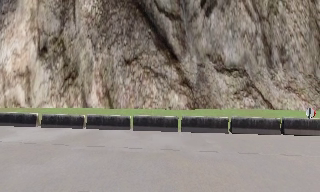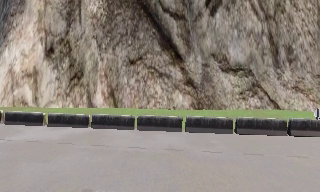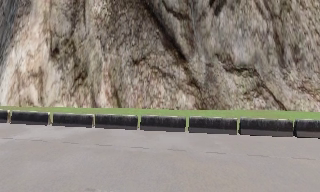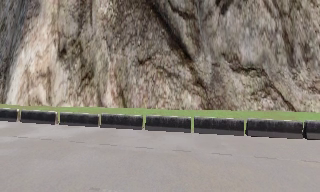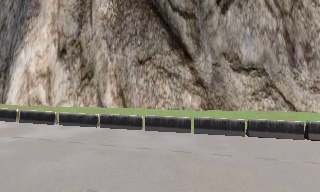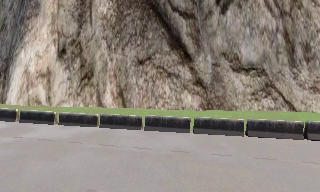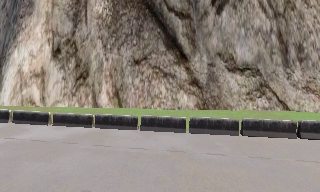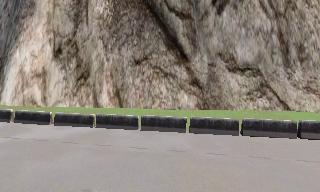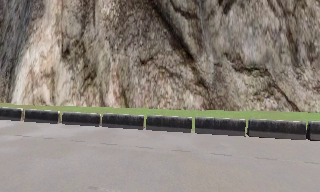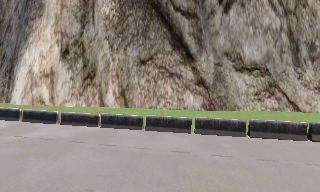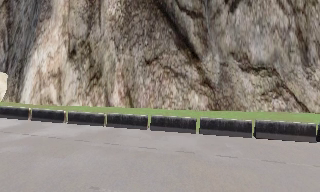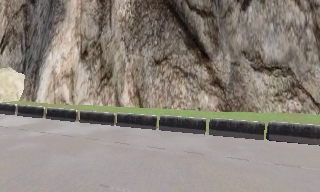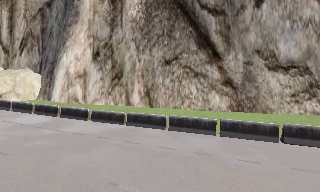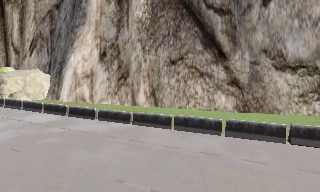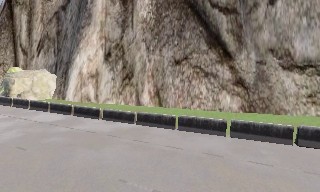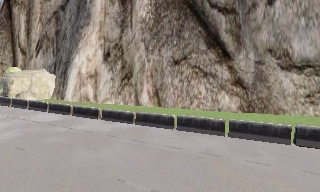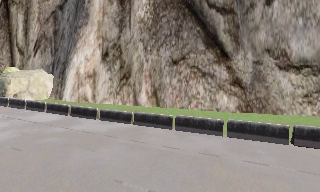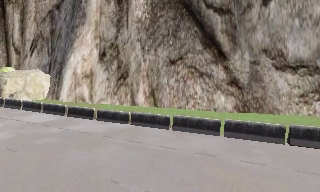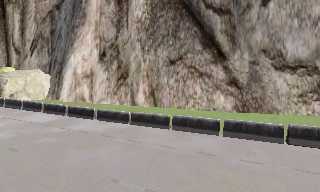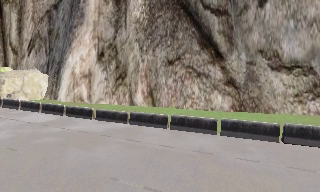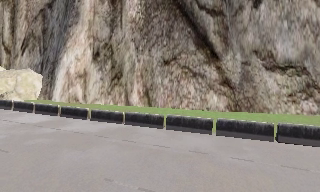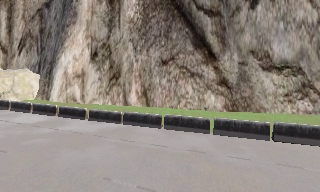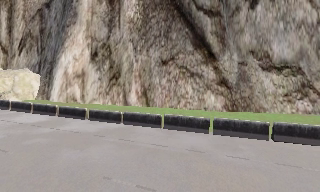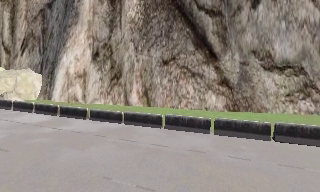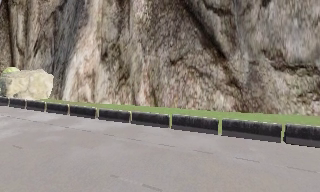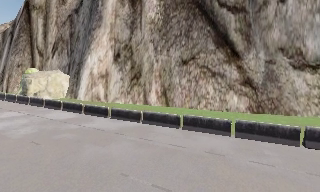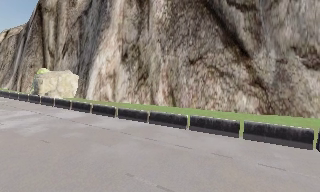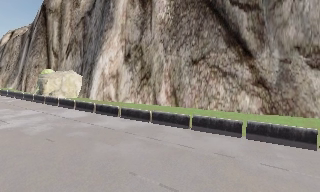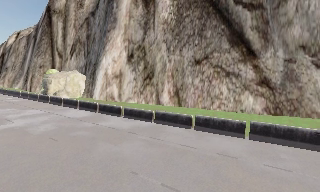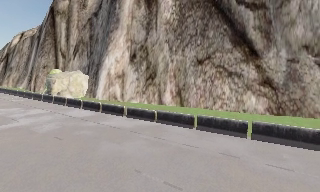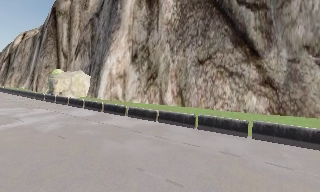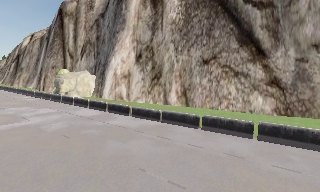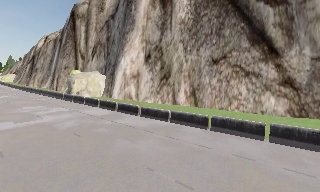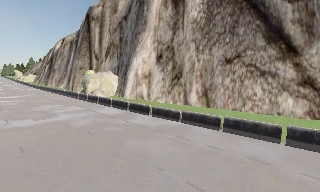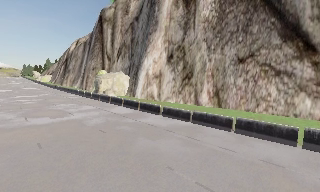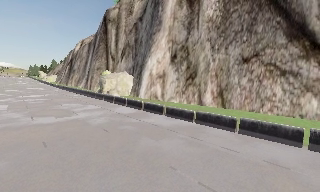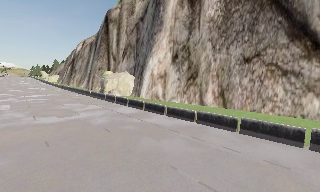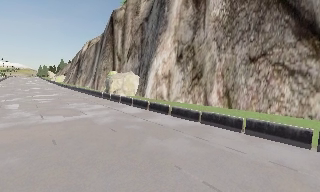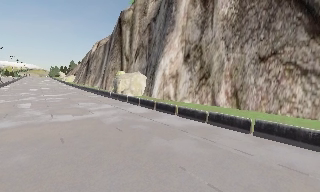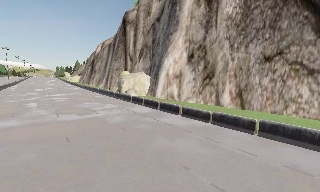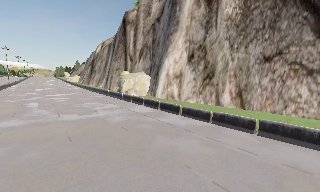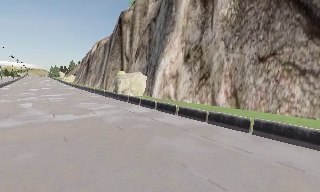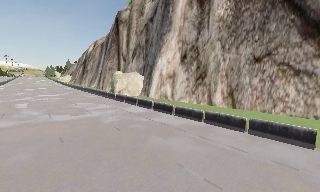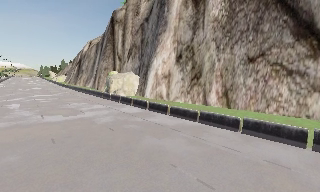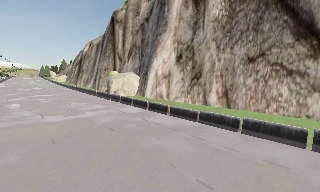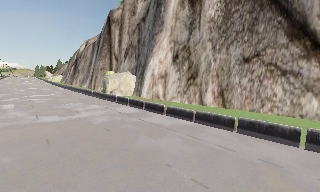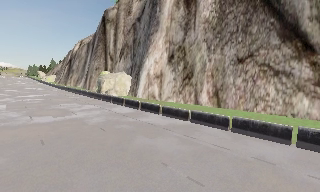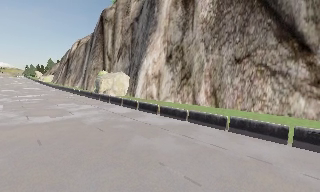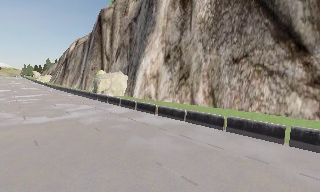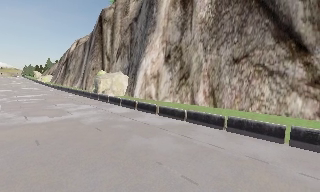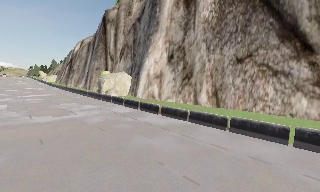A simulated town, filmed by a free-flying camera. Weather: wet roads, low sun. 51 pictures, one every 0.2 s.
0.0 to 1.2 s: The camera shifts only a little, or ends up much as it began.
1.2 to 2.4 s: The camera pans to its left, which is counterclockwise from overhead, by about 10 degrees.
2.4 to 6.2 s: The scene slides to the right, as the camera pans about 15 degrees to its left. It travels to its right and backward, about 1 m.
6.2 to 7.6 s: The camera pans to its left, which is counterclockwise from overhead, by about 15 degrees.
7.6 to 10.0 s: The camera shifts only a little, or ends up much as it began.
The film runs backward here.
